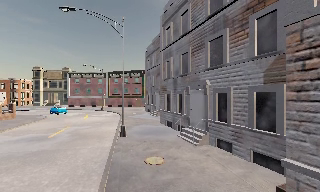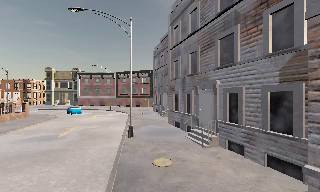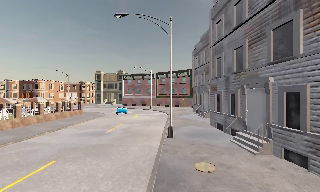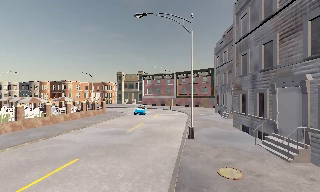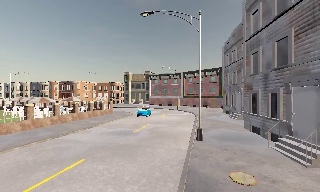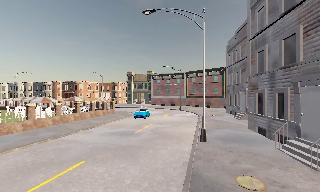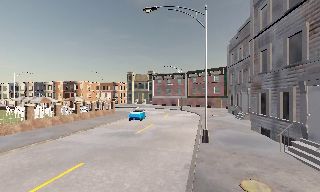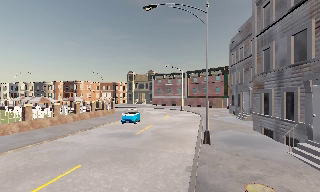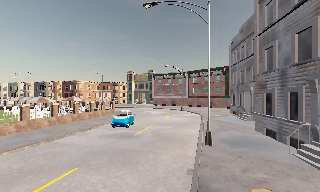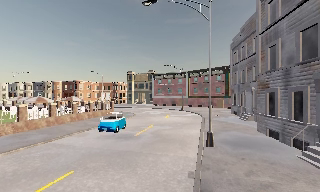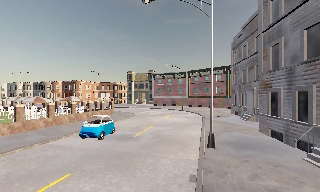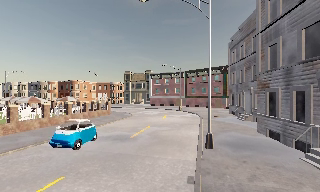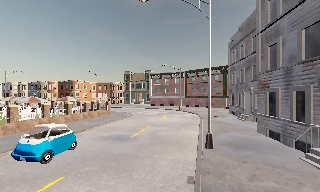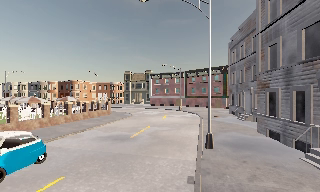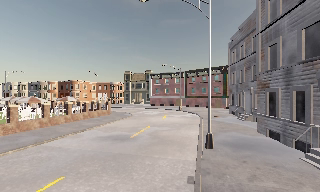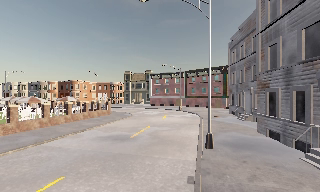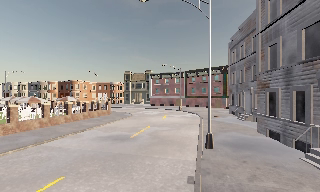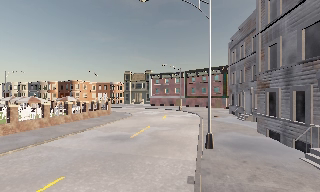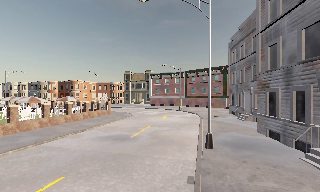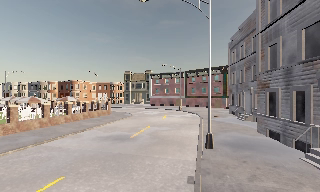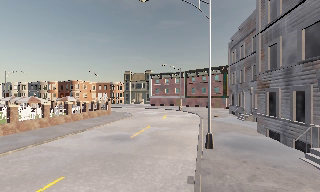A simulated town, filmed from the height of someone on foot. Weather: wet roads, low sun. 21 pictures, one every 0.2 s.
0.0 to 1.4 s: The camera swings to its left by about 25 degrees, and the scene slides to the right. It travels forward, about 1.5 m, so what stands in front looms larger.
1.4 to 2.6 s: The camera travels forward, about 1 m, so what stands in front looms larger. It loses speed.
2.6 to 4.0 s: The camera keeps its place and its aim.
The film runs forward here.
